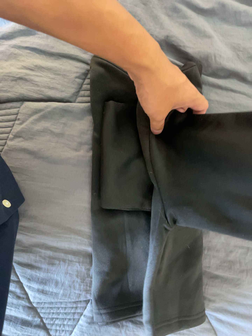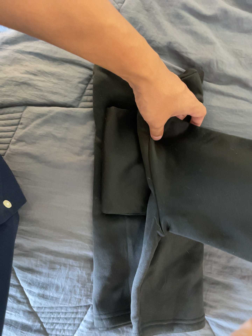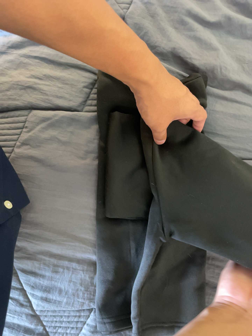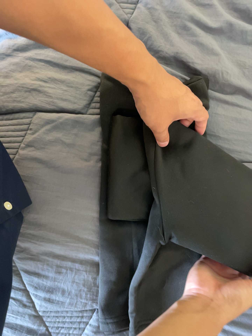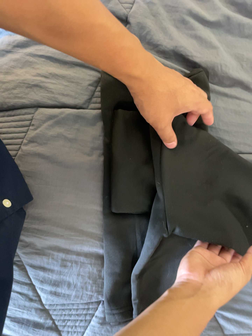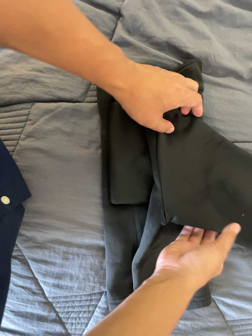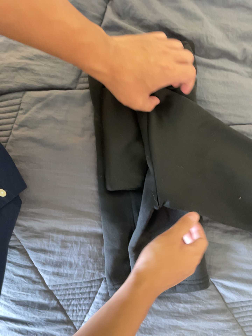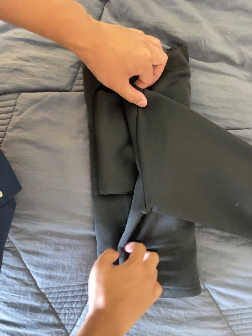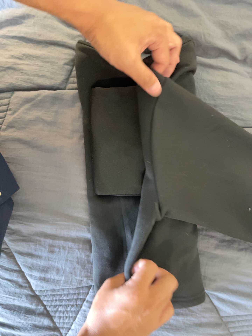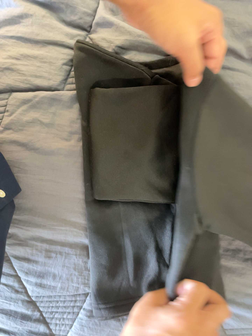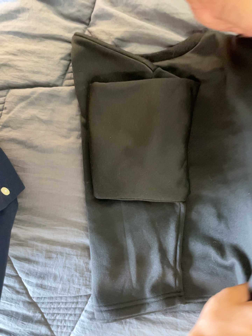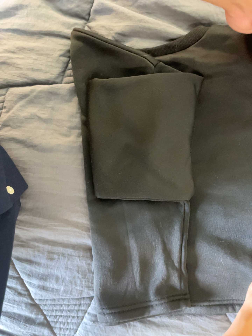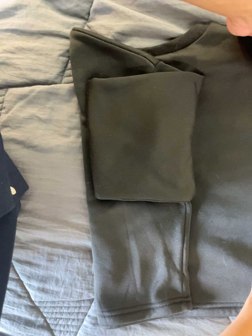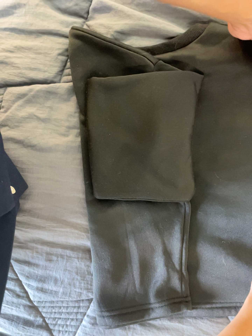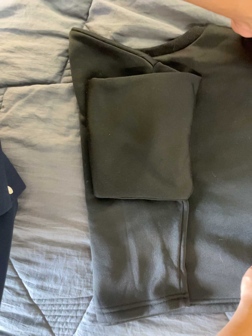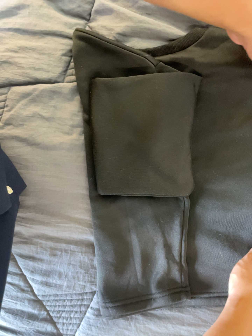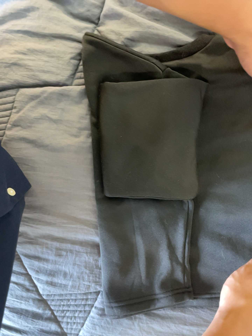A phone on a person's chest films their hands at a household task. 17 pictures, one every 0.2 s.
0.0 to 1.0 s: The camera shifts only a little, or ends up much as it began.
1.0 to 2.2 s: The camera travels to its right and forward, about 12 cm.
2.2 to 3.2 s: The camera shifts only a little, or ends up much as it began.
The film runs backward here.
